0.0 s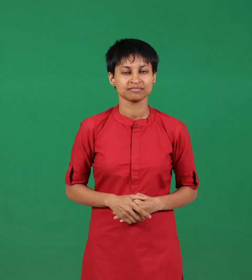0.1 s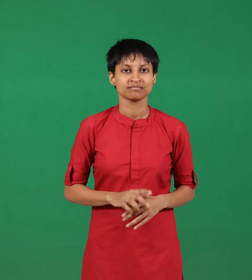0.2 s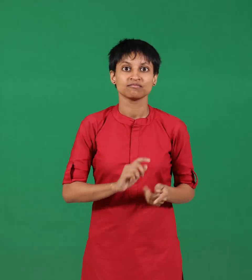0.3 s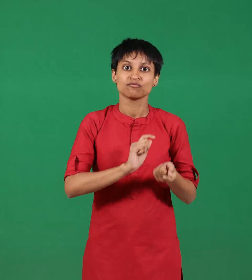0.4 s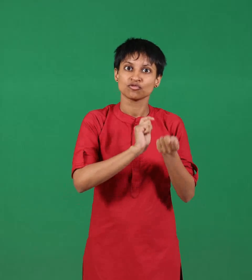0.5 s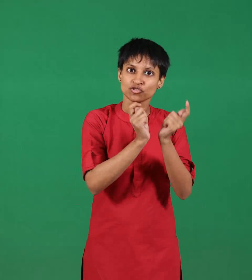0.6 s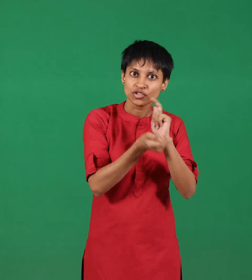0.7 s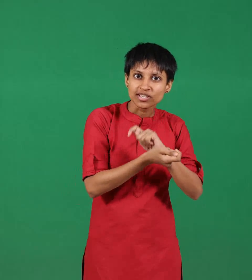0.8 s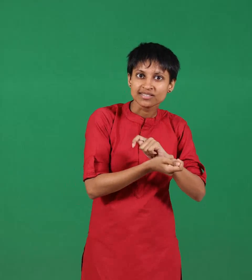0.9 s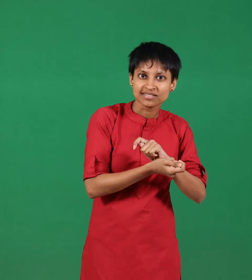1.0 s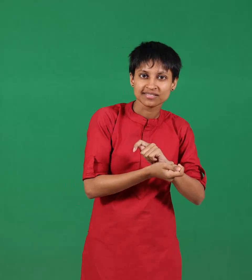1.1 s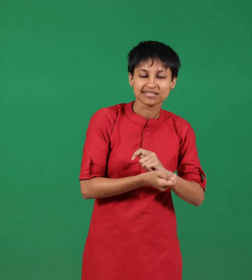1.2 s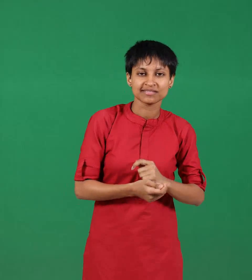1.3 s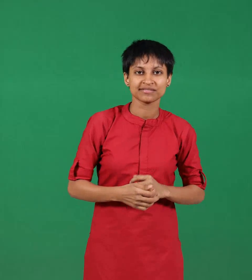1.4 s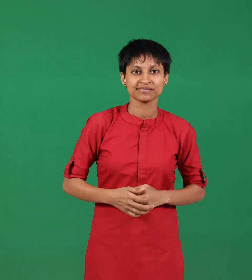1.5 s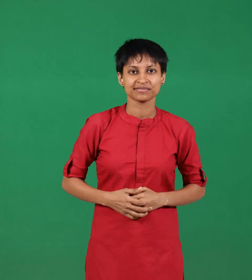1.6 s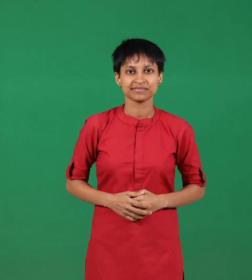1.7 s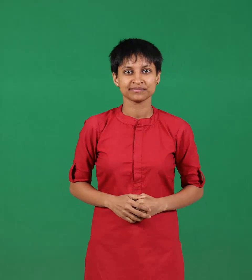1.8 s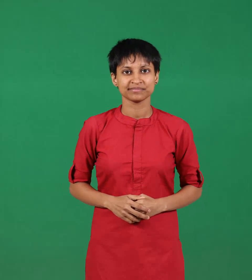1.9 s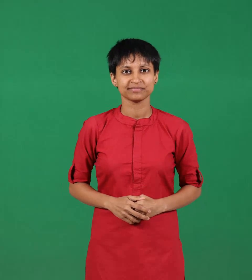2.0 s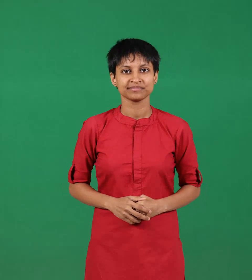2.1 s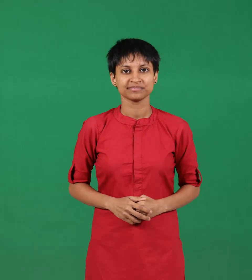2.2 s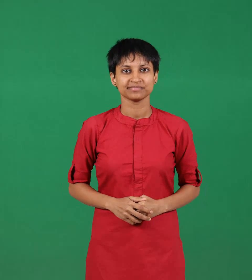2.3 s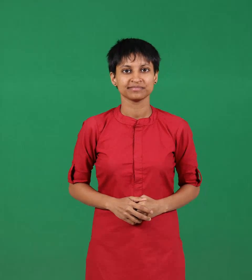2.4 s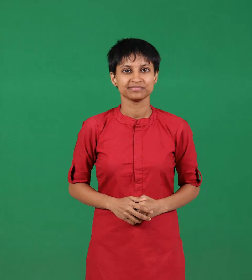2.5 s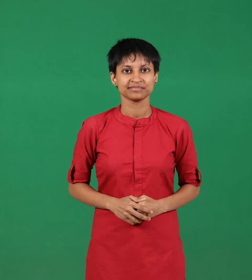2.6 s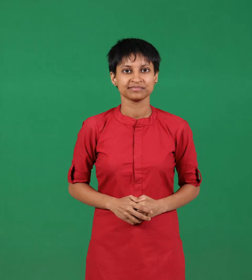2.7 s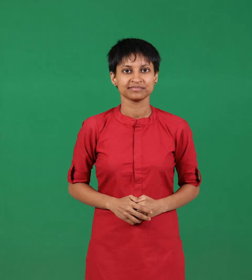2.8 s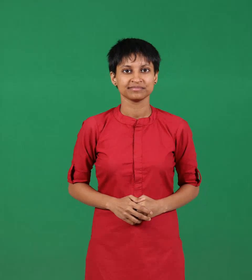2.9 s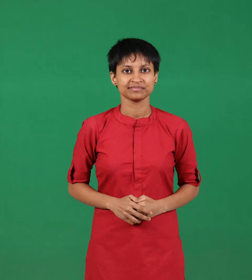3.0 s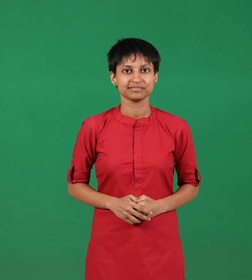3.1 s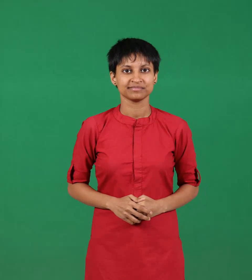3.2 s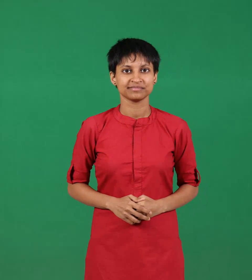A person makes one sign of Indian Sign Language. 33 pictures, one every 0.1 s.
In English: convert & change
